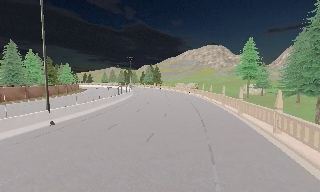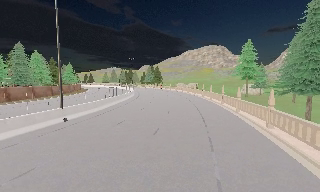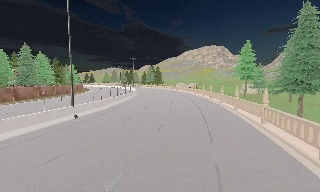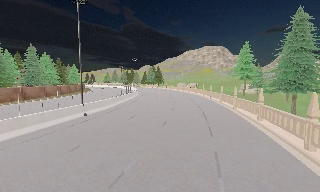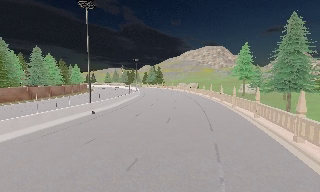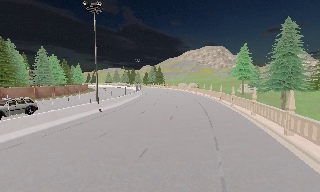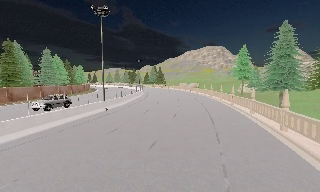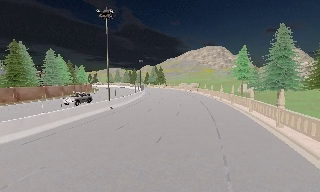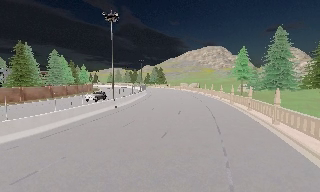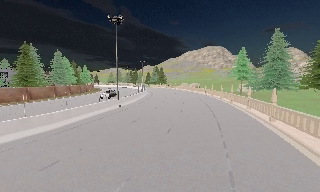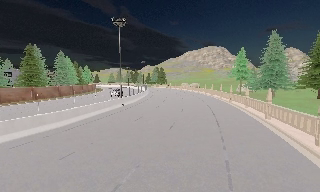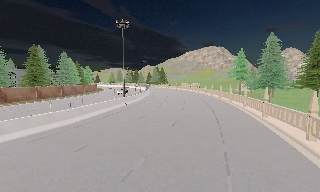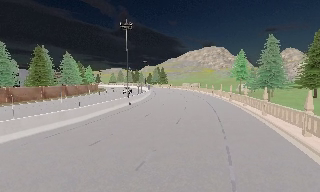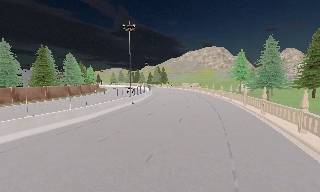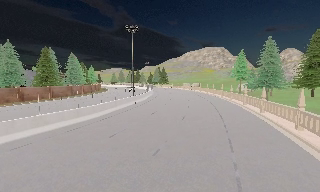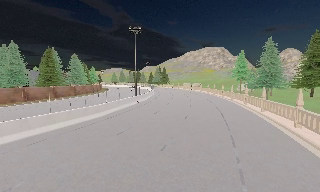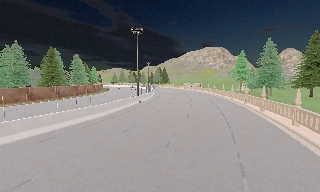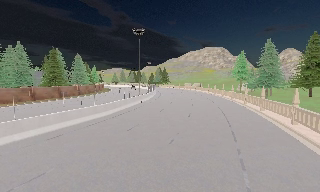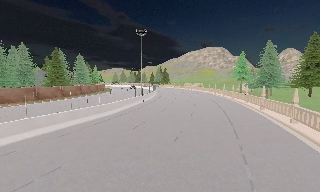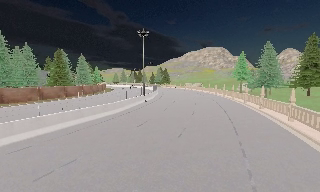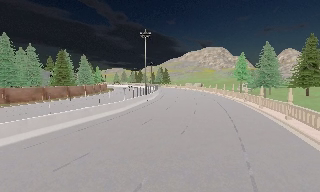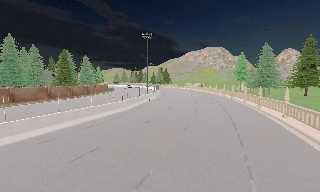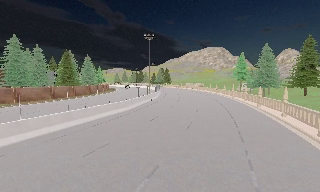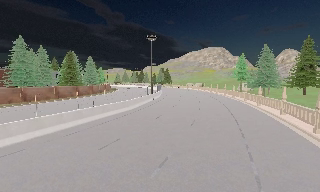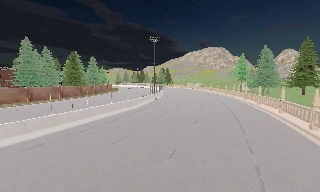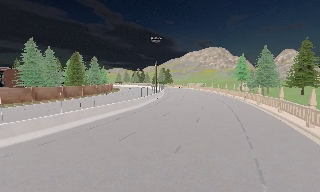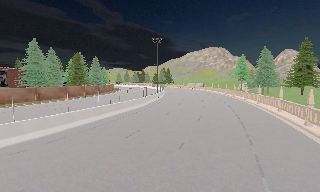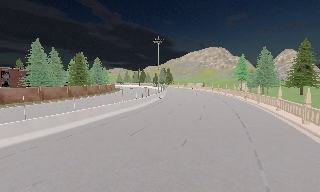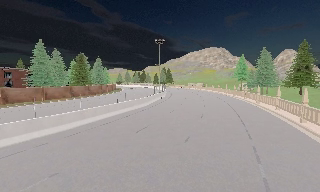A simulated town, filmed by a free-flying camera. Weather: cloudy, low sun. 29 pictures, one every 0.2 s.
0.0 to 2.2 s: The camera travels backward, about 11 m, so what stands in front gets smaller.
2.2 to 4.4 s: The camera travels backward and to its left, about 7 m, so what stands in front gets smaller.
4.4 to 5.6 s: The camera travels backward and to its left, about 4 m, so what stands in front gets smaller. It loses speed.
The film runs backward here.
